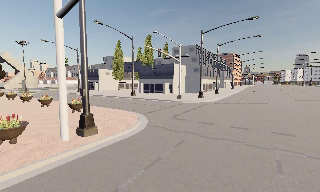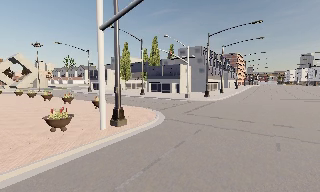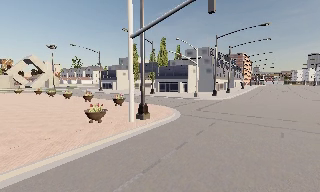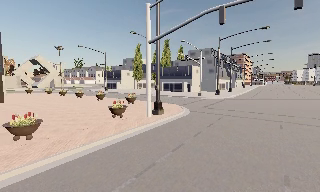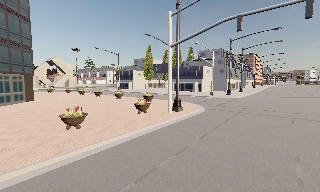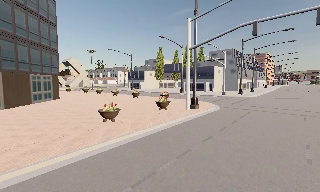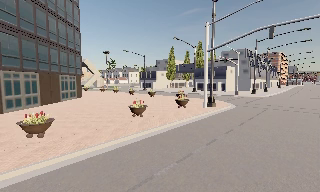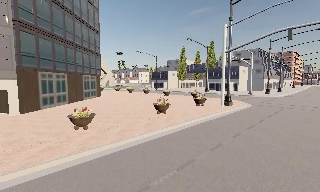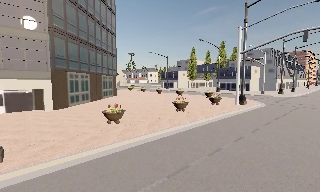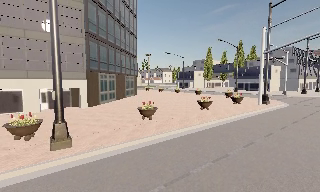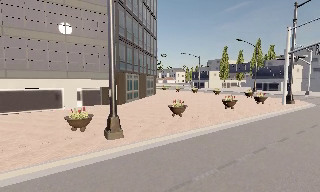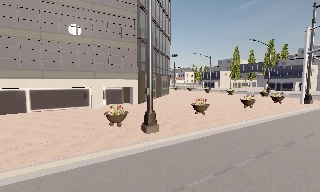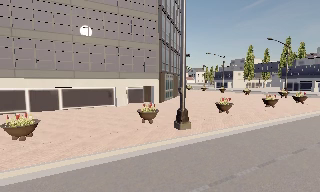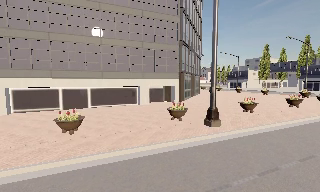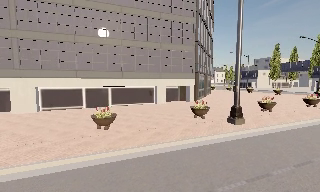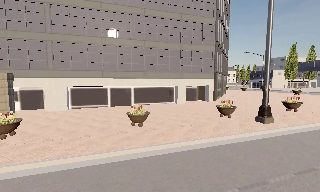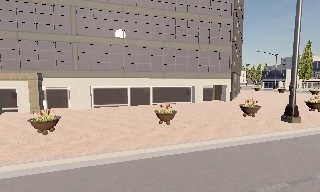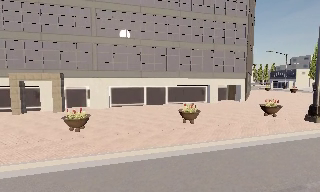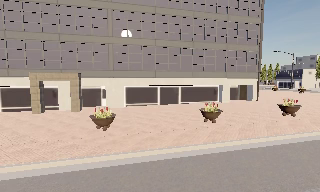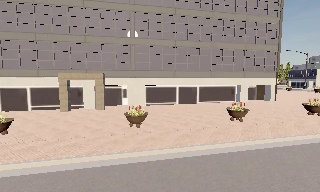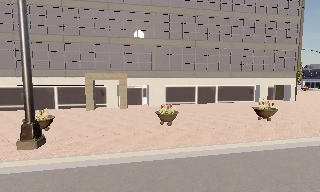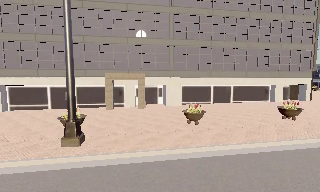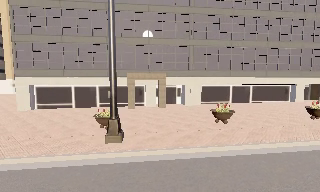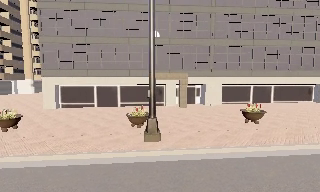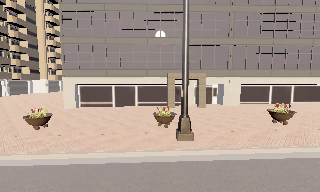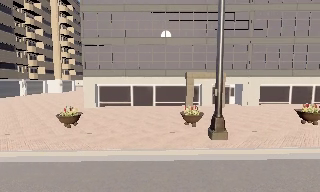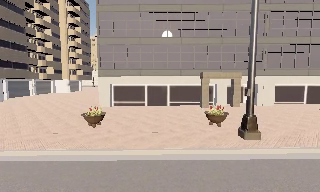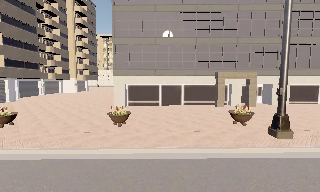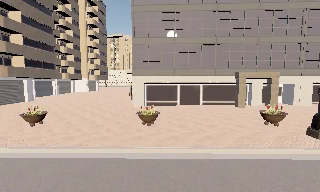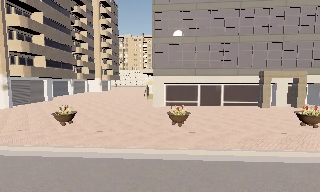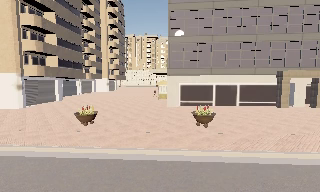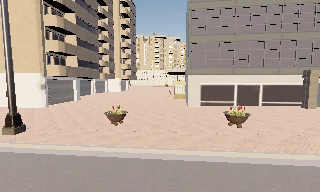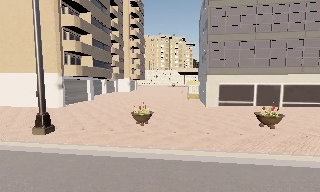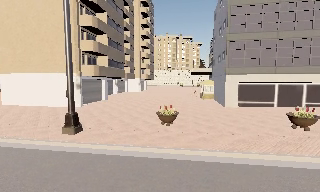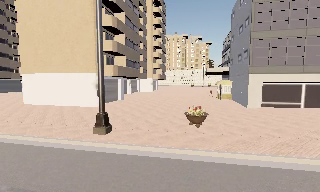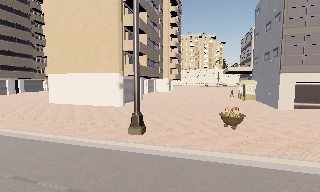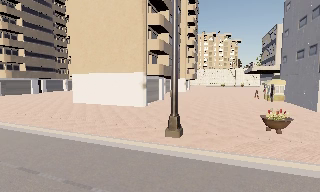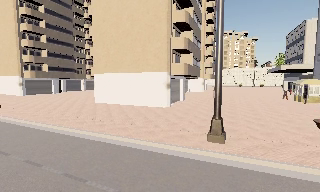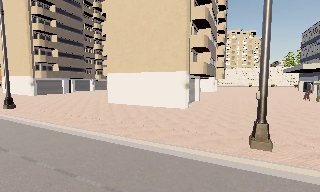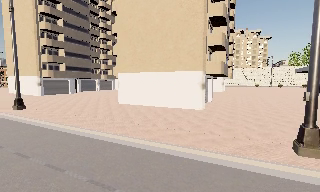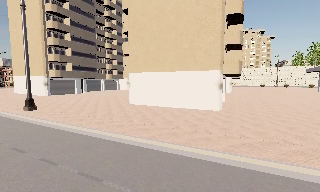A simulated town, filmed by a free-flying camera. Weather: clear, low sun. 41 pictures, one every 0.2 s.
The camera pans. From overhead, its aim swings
counterclockwise.
The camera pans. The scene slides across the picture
to the right.
0.0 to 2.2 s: The scene slides to the right, as the camera pans about 30 degrees to its left. It travels backward and to its left, about 18 m, so what stands in front gets smaller.
2.2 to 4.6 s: The camera pans to its left, which is counterclockwise from overhead, by about 25 degrees. It travels to its left, about 17 m, so close, fixed things drift to the right.
4.6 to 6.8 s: The scene slides to the right, as the camera pans about 15 degrees to its left. It travels to its left, about 15 m, so close, fixed things drift to the right.
6.8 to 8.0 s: The camera swings to its left by about 15 degrees, and the scene slides to the right. It travels to its left, about 8 m, so close, fixed things drift to the right.
The film runs forward here.
